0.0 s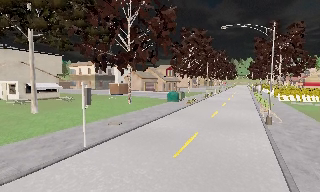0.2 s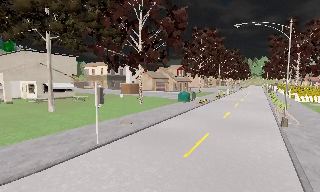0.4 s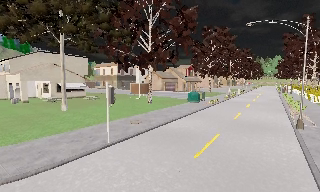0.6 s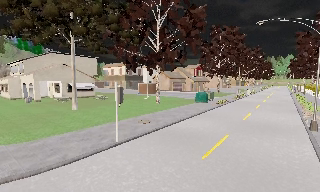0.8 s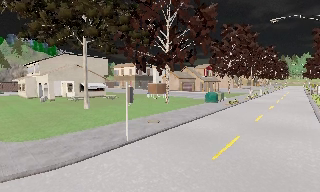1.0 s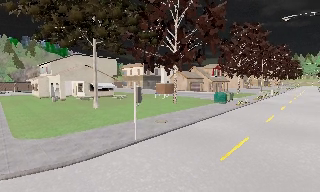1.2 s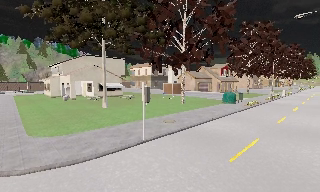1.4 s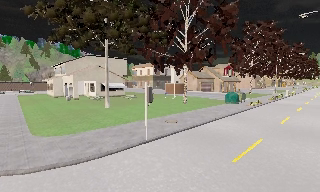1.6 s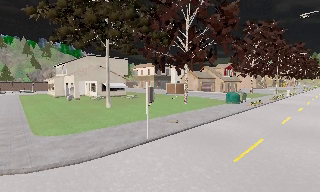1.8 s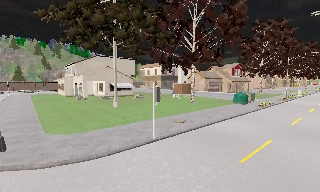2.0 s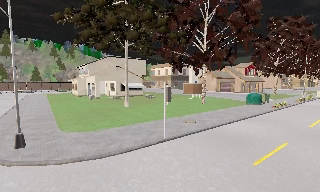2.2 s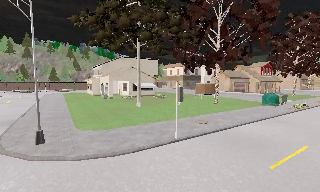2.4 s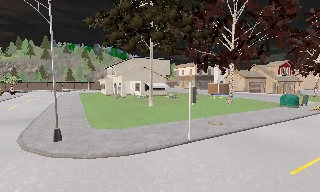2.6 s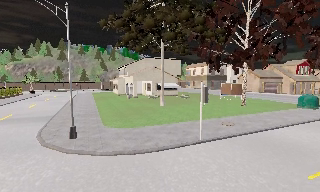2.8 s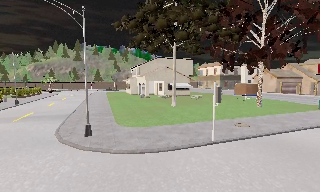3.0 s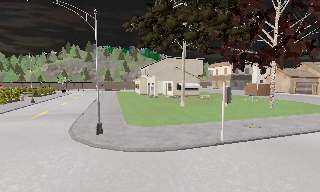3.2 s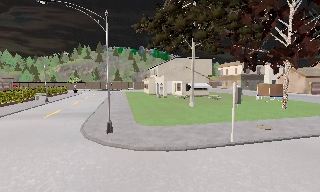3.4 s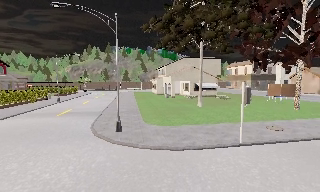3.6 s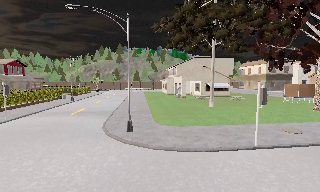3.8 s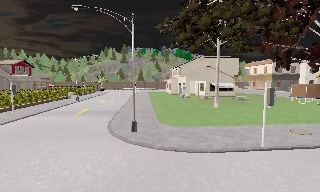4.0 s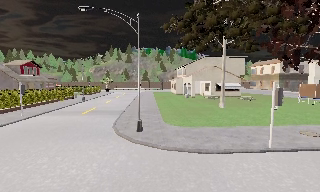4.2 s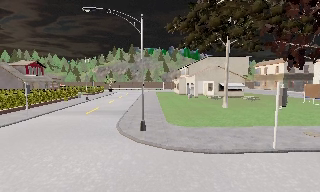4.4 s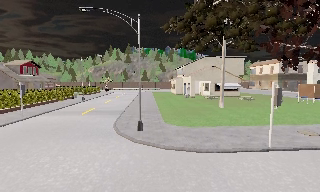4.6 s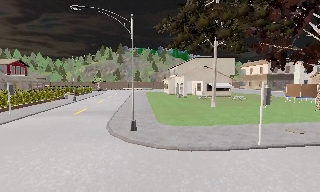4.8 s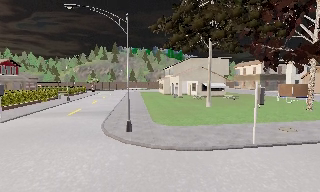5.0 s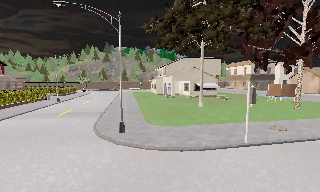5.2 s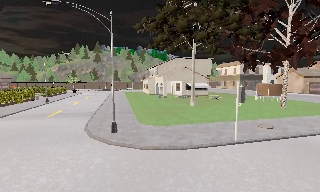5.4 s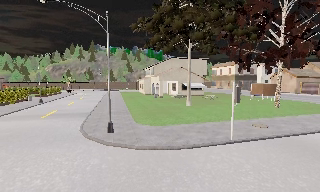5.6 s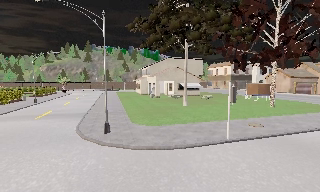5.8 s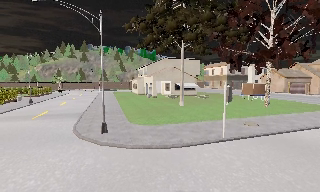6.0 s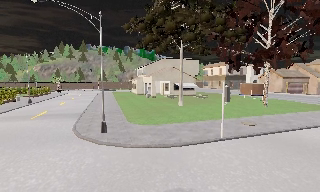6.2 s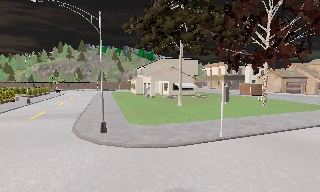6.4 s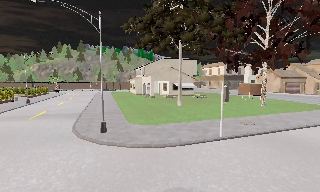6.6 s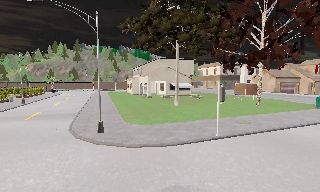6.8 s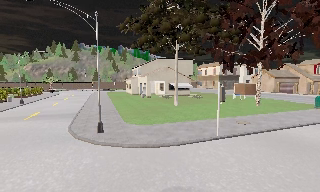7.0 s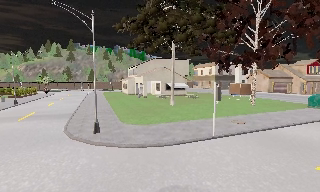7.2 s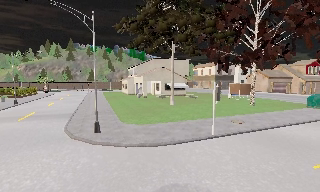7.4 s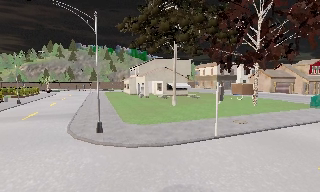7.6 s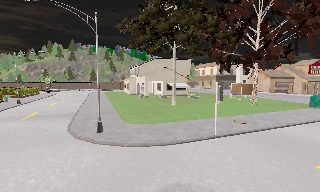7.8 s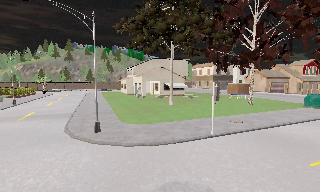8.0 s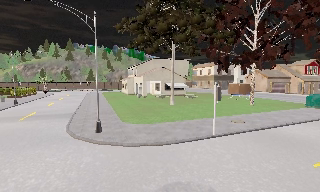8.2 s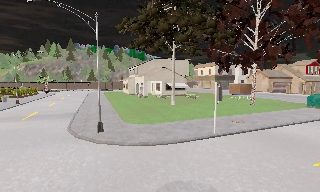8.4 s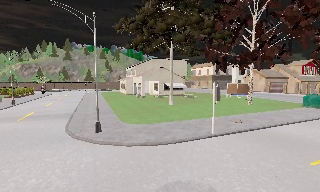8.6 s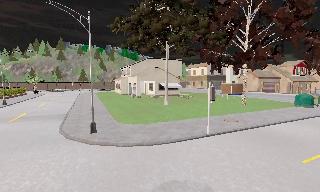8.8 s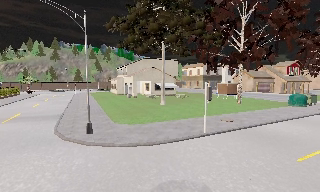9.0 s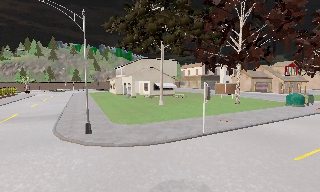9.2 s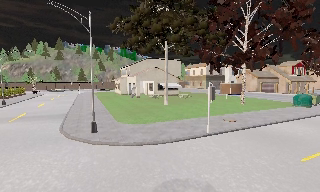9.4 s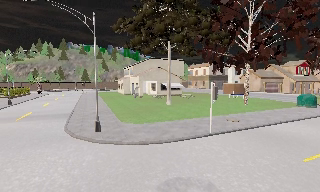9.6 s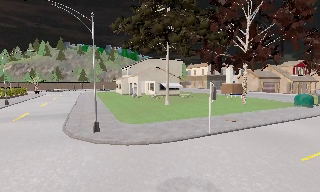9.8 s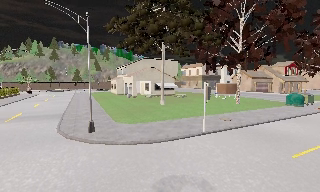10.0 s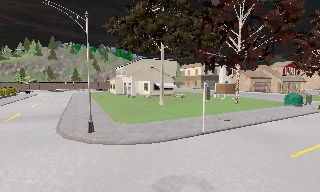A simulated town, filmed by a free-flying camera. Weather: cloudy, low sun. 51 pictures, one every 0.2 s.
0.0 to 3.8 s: The scene slides to the right, as the camera pans about 55 degrees to its left. It travels backward and to its left, about 1 m.
3.8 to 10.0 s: The camera pans to its right, which is clockwise from overhead, by about 20 degrees. It travels backward and to its left, about 1.5 m, so what stands in front gets smaller.
The film runs backward here.
